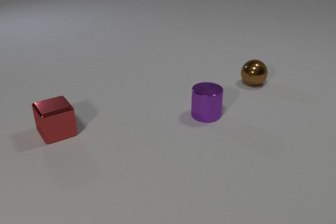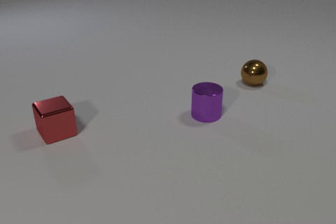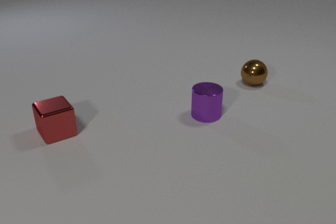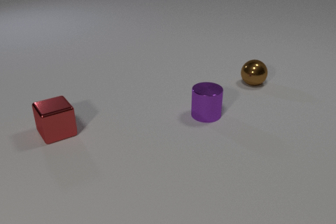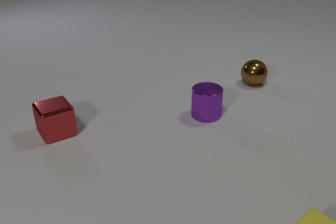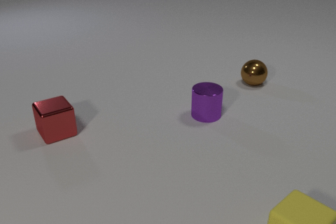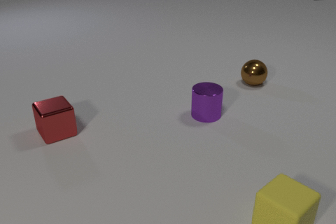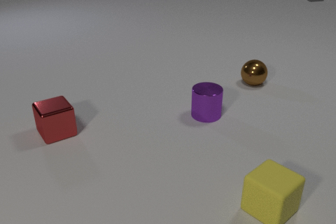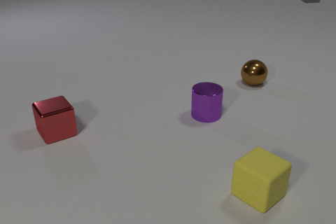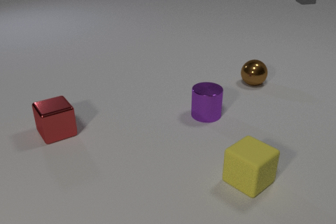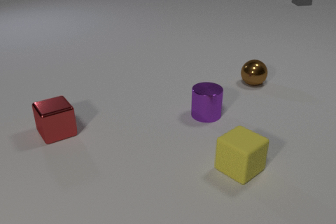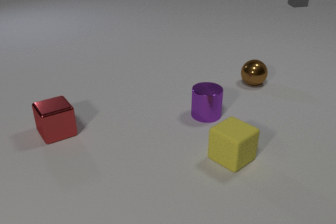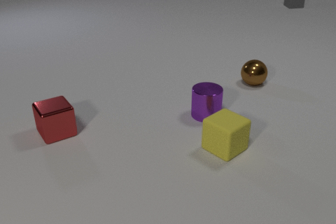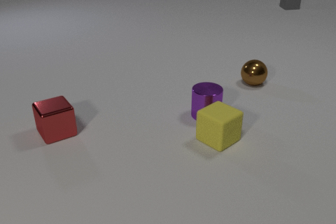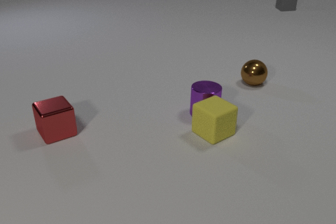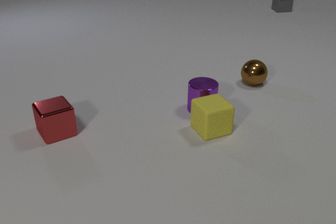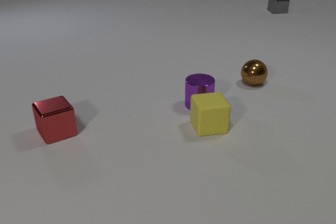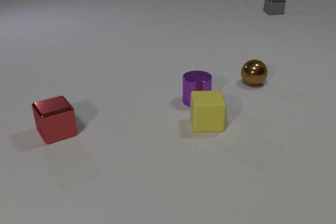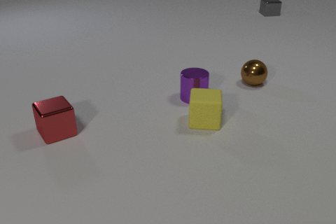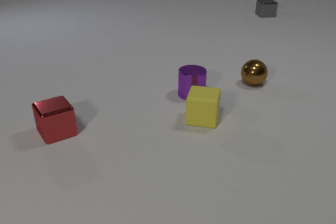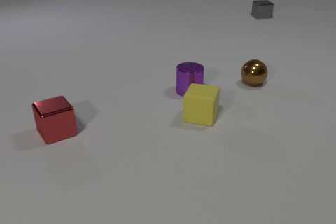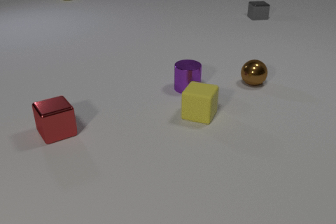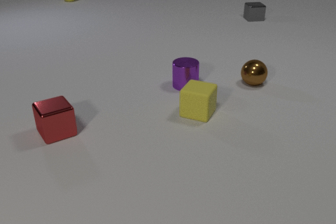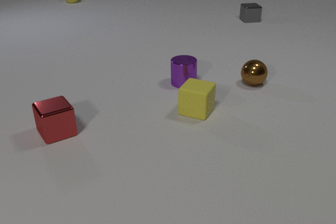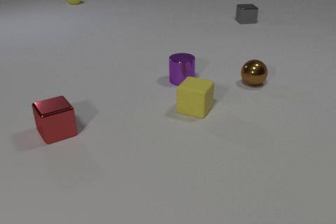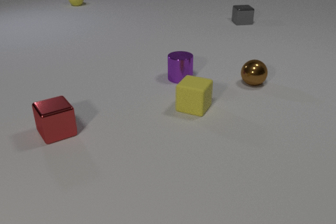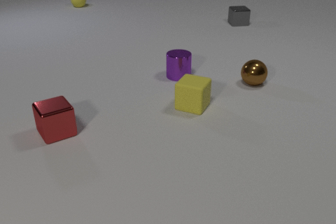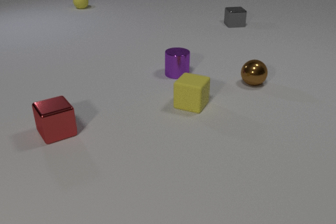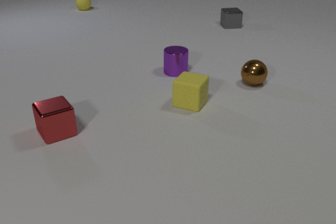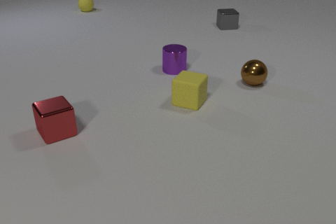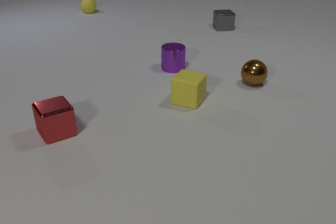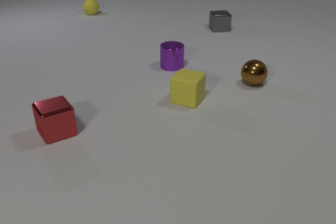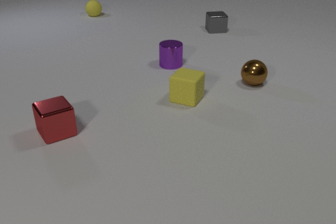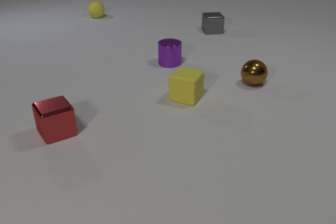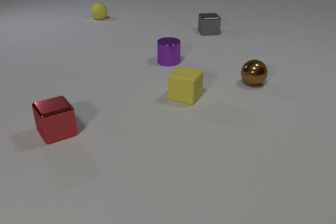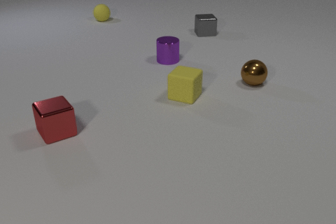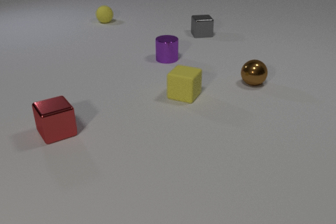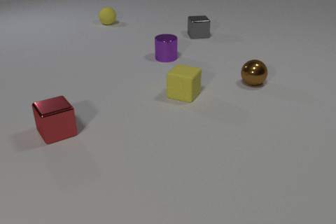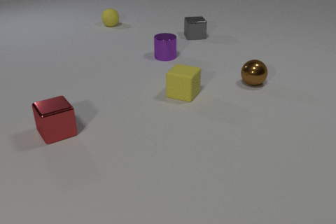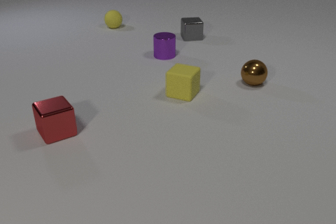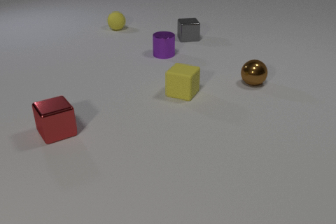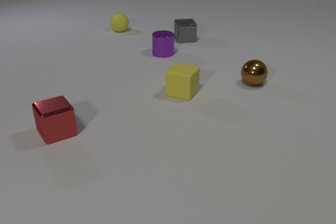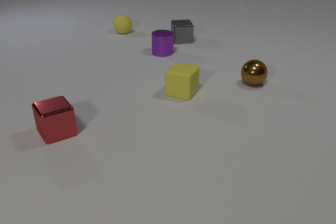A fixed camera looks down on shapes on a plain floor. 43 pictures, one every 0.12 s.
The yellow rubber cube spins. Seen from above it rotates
clockwise.
The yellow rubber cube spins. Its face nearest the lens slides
to the left.
0.00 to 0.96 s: The yellow rubber cube comes in at the bottom edge, slides away from the camera and to the left. The gray metal cube comes in at the top edge, slides toward the camera and to the left.
0.96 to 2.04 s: The yellow rubber cube slides away from the camera and to the left, spins clockwise seen from above by about 45 degrees, its near face sliding to the left. The purple metal cylinder slides away from the camera. The gray metal cube slides toward the camera and to the left. The yellow rubber cube and the purple metal cylinder collide.
2.04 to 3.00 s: The yellow rubber cube slides away from the camera and to the left, spins clockwise seen from above by about 30 degrees, its near face sliding to the left. The purple metal cylinder slides away from the camera. The gray metal cube slides toward the camera and to the left. The yellow rubber sphere comes in at the top edge, rolls toward the camera.
3.00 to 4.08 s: The yellow rubber cube slides away from the camera. The purple metal cylinder slides away from the camera. The gray metal cube slides toward the camera and to the left. The yellow rubber sphere rolls toward the camera.
4.08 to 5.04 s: The yellow rubber cube slides away from the camera. The purple metal cylinder slides away from the camera. The gray metal cube slides to the left and toward the camera. The yellow rubber sphere rolls toward the camera and to the right.
Are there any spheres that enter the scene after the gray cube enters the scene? yes.
How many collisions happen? 1.
How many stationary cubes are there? 1.
